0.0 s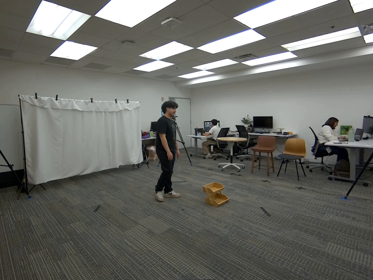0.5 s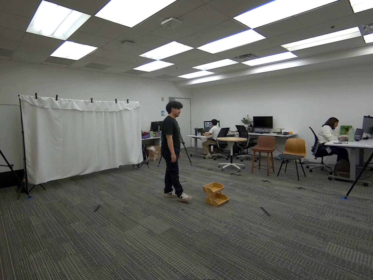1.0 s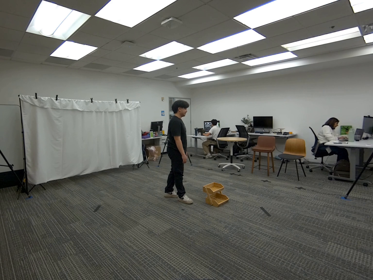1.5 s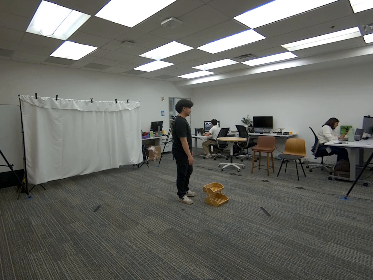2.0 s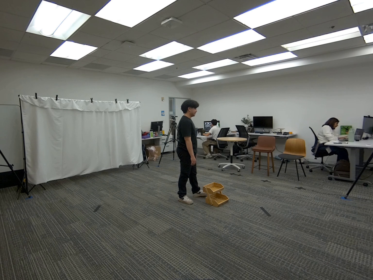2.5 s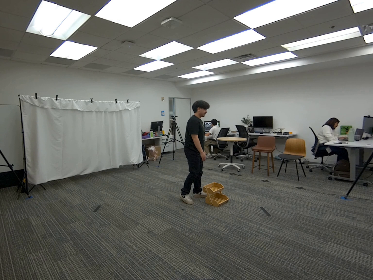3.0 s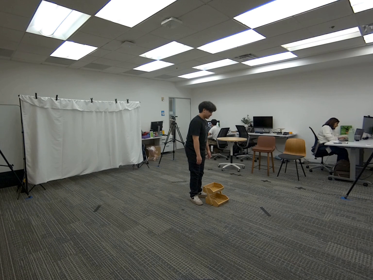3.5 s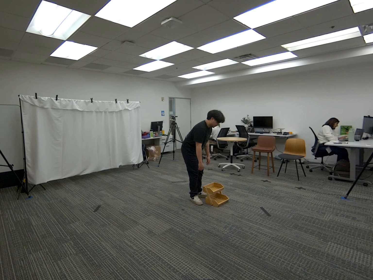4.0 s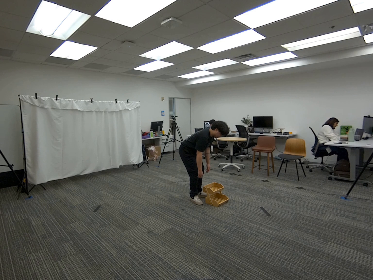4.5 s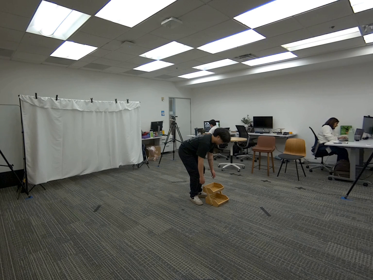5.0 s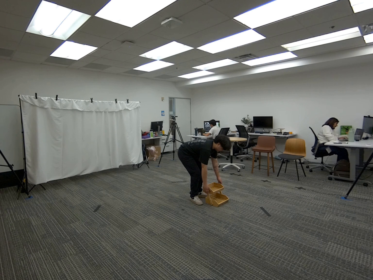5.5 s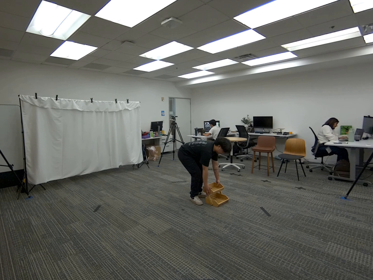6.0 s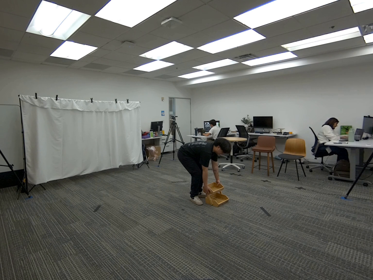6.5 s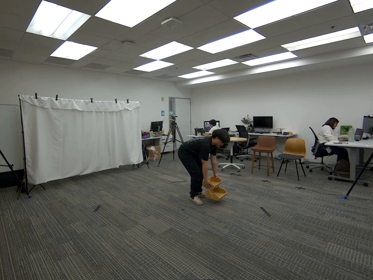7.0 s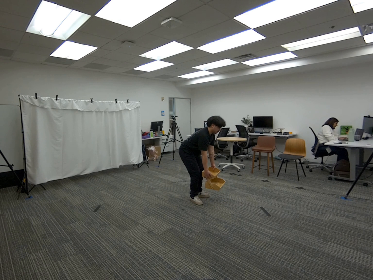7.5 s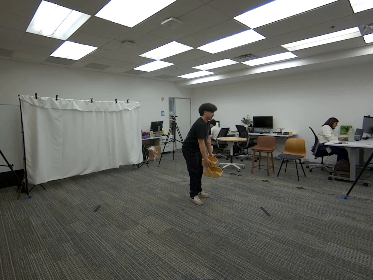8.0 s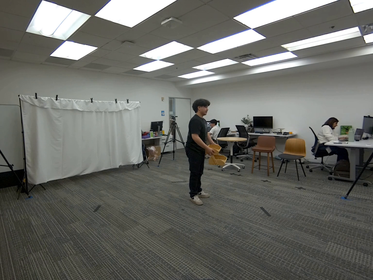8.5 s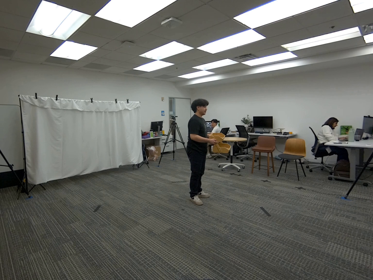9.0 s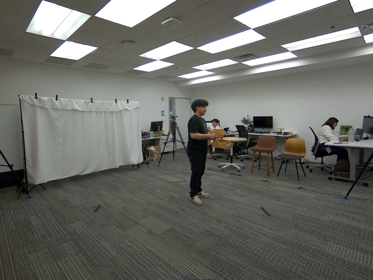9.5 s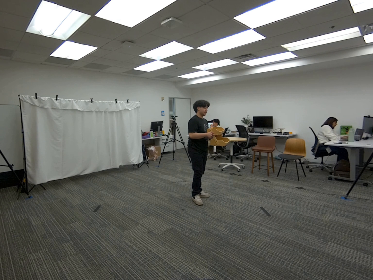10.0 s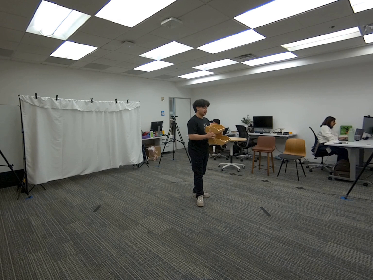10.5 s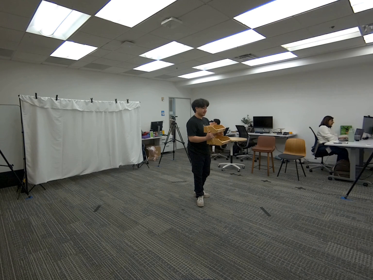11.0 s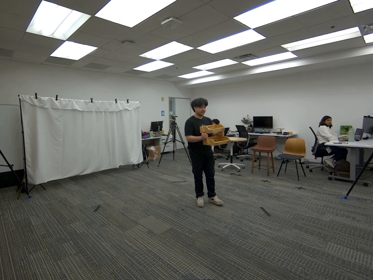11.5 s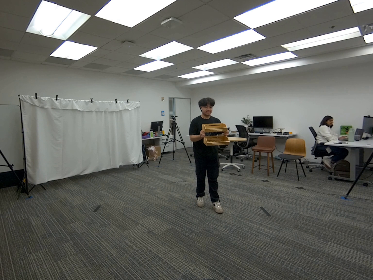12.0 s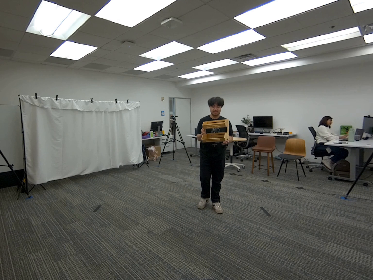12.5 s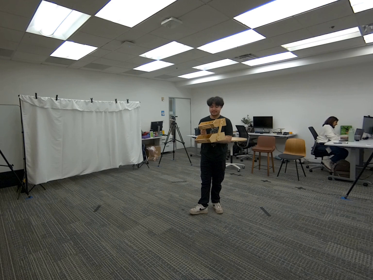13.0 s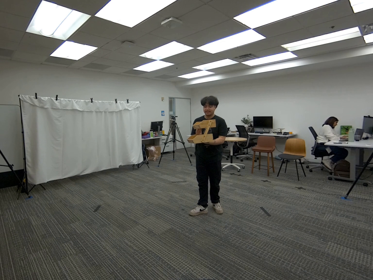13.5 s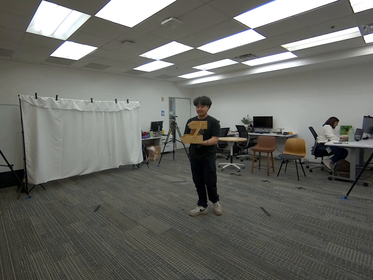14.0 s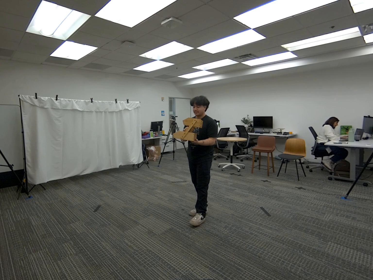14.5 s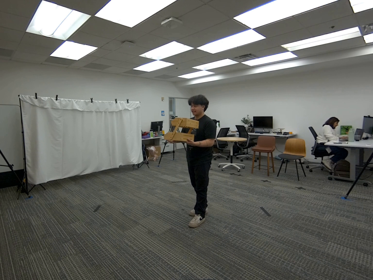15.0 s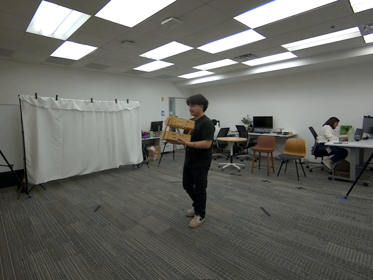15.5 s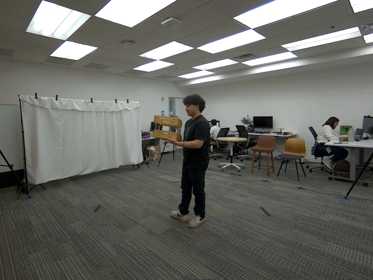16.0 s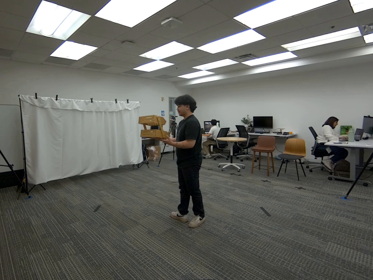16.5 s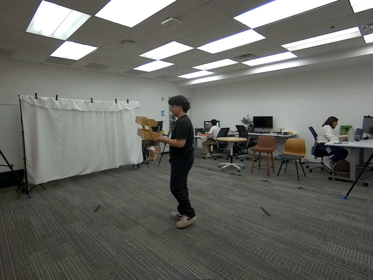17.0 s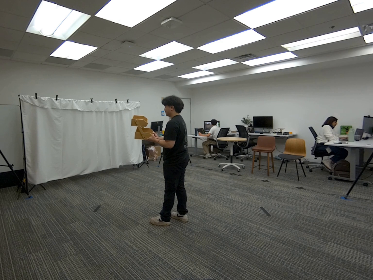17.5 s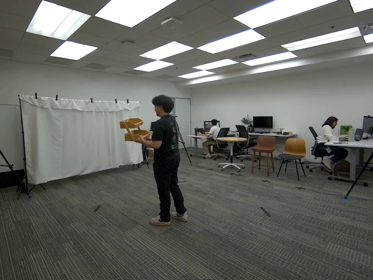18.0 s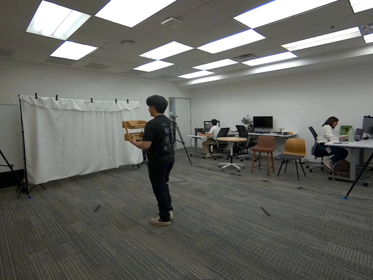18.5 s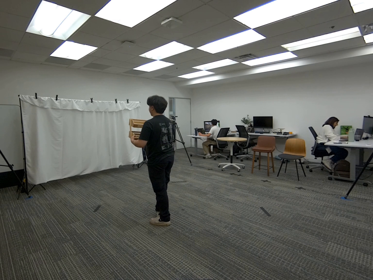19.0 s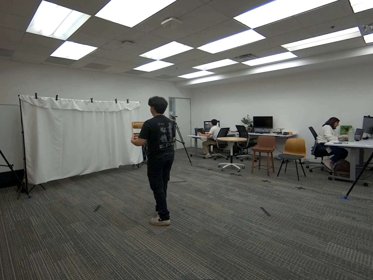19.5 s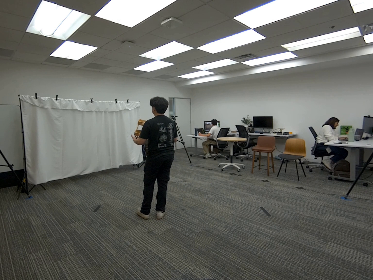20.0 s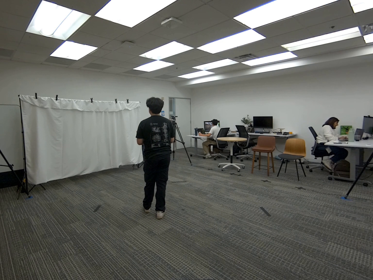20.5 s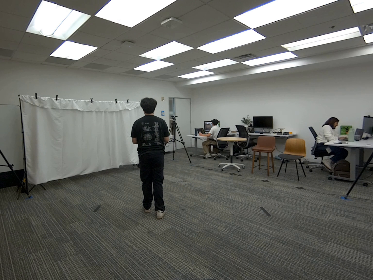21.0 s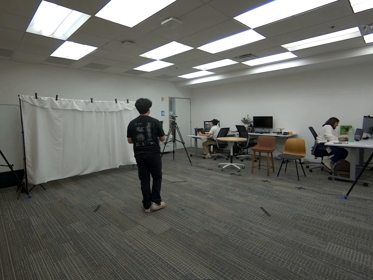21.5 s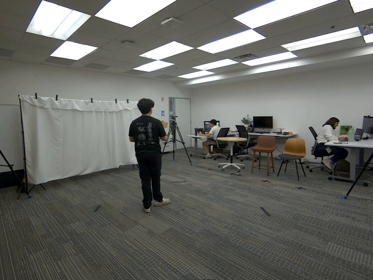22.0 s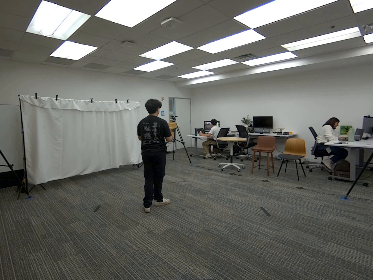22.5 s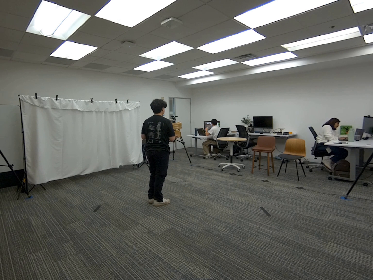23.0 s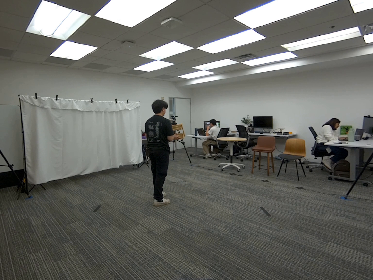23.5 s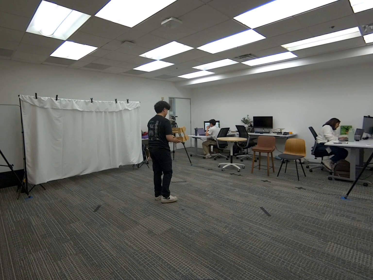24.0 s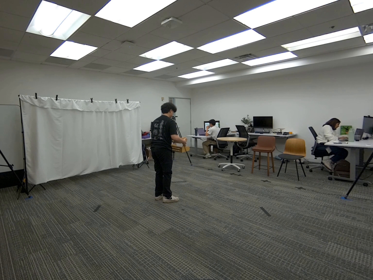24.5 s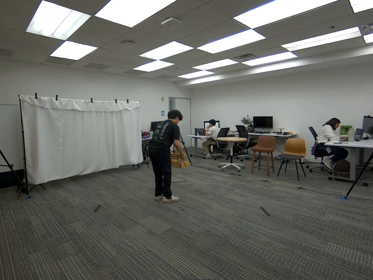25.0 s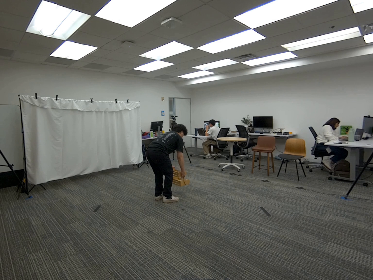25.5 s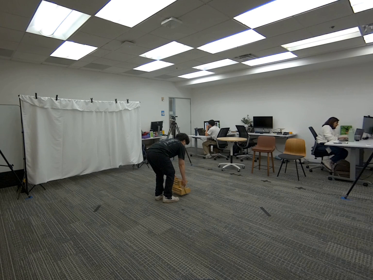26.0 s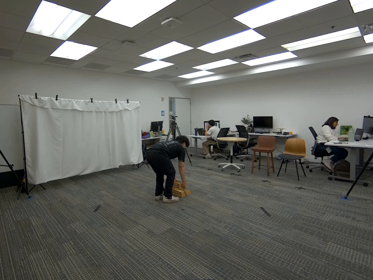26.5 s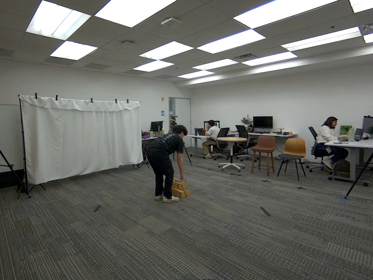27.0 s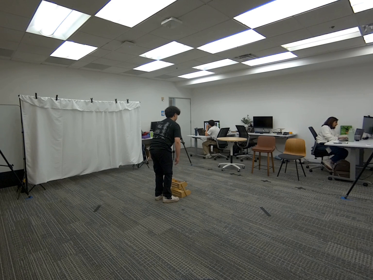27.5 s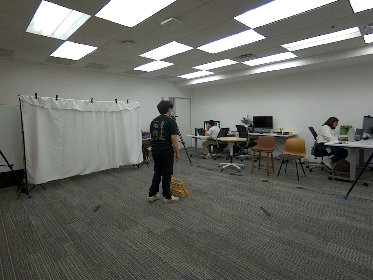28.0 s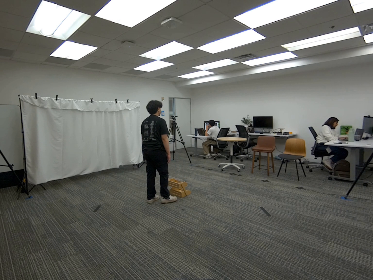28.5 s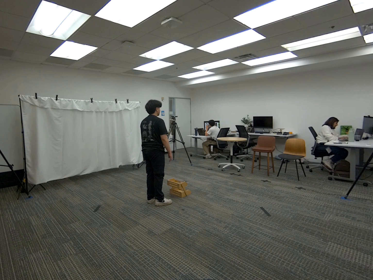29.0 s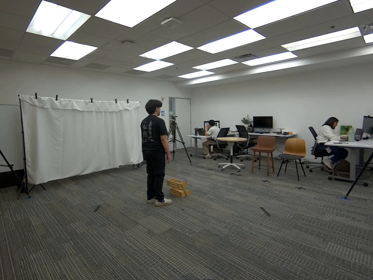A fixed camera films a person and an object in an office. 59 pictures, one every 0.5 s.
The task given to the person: Walk over to the wooden crate. Pick up the wooden crate with both hands. Rotate yourself and the wooden crate so that all four cameras have a visual on the crate. Place the wooden crate on the ground when finished.
